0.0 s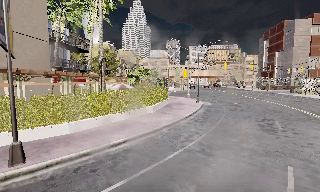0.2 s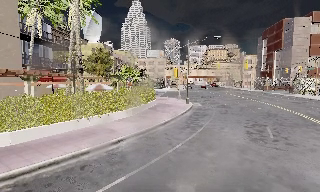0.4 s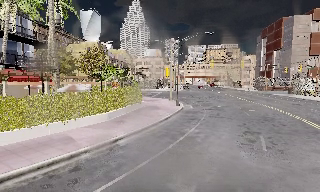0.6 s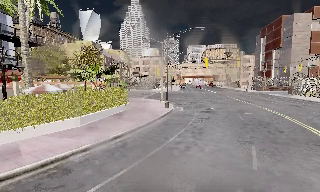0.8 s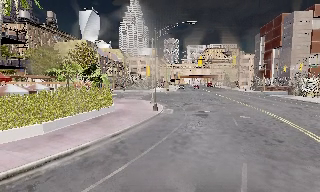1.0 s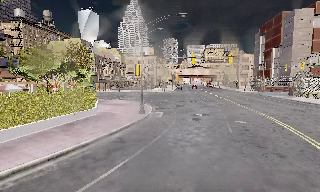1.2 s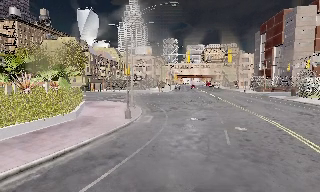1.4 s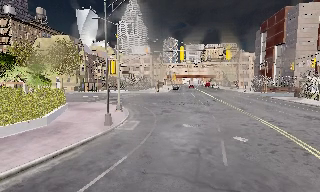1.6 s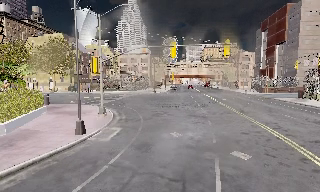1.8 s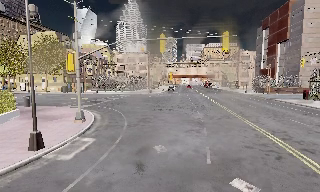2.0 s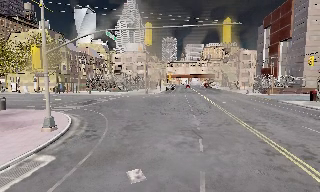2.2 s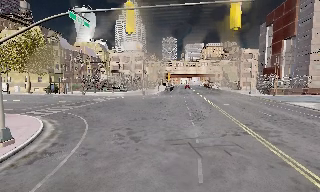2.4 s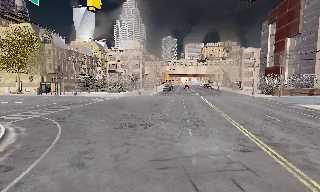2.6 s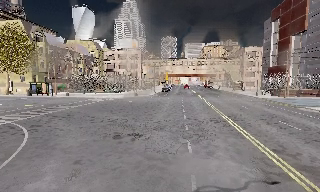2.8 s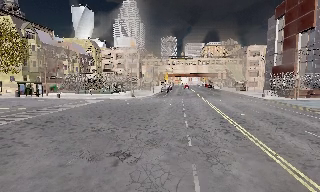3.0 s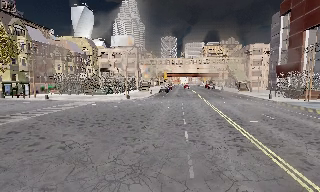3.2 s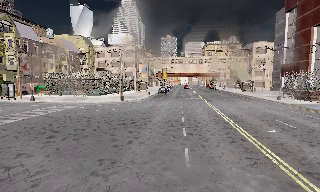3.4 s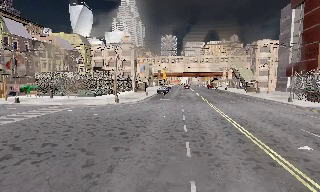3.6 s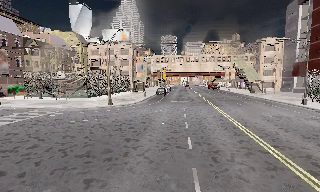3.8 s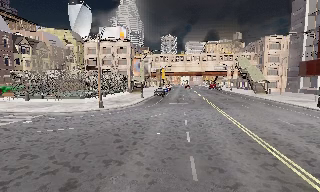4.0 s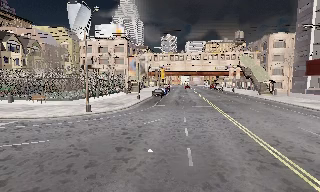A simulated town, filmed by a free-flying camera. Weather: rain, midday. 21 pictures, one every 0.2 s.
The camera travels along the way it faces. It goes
forward.
0.0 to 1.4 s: The camera travels forward and to its right, about 14 m, so what stands in front looms larger.
1.4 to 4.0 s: The camera travels forward, about 30 m, so what stands in front looms larger.
The film runs backward here.
